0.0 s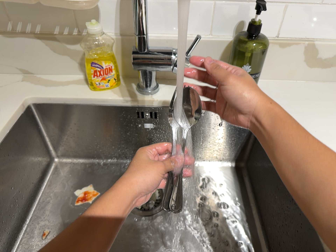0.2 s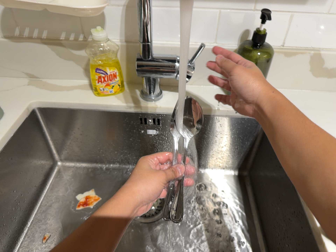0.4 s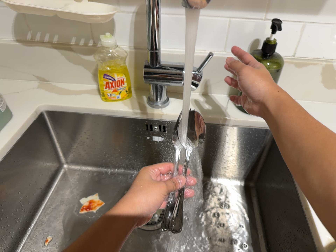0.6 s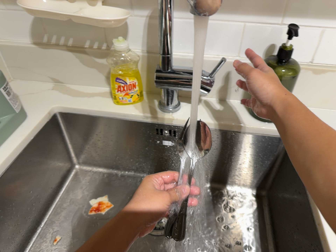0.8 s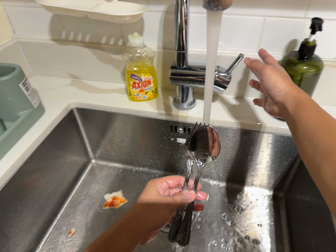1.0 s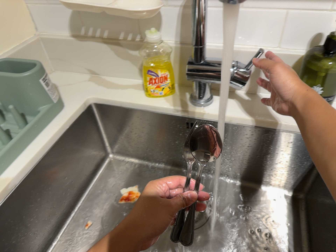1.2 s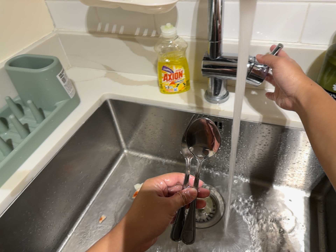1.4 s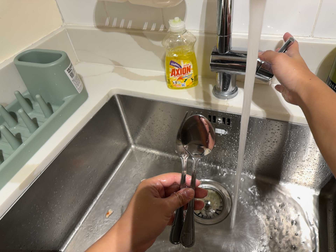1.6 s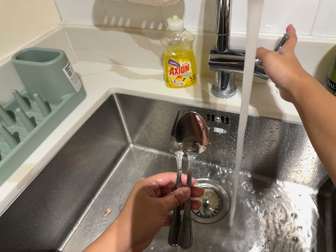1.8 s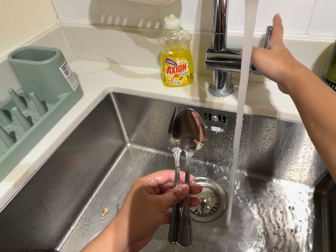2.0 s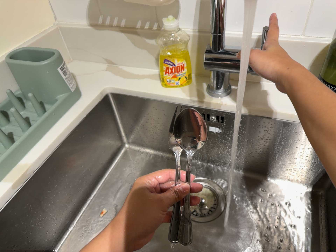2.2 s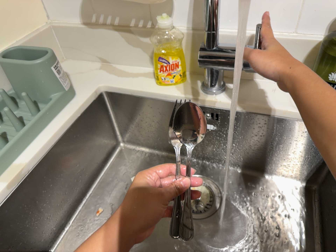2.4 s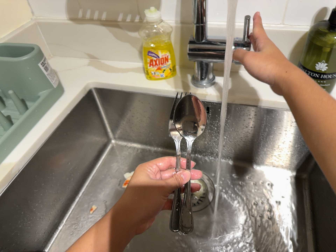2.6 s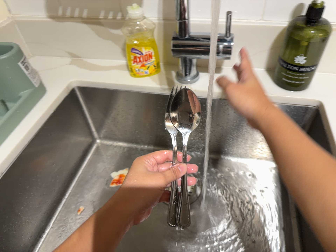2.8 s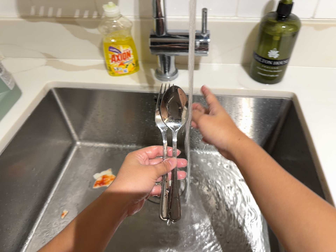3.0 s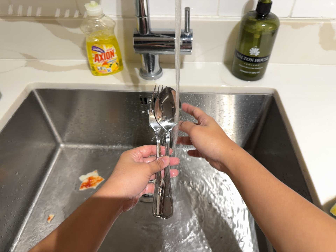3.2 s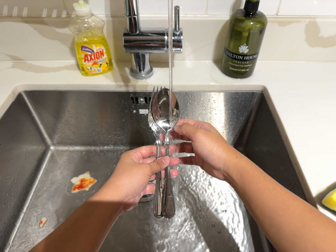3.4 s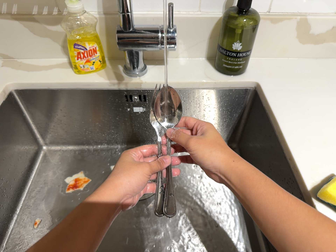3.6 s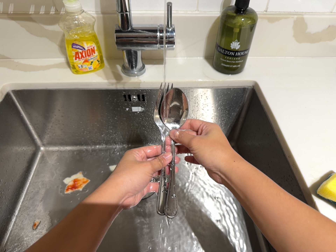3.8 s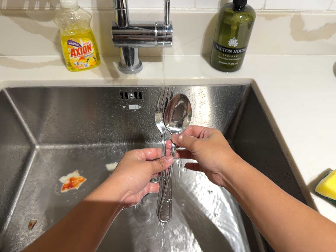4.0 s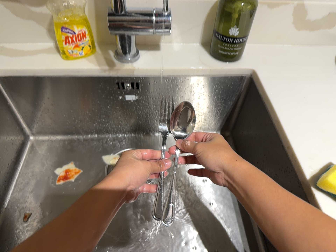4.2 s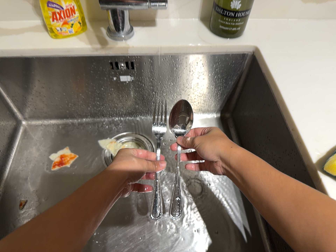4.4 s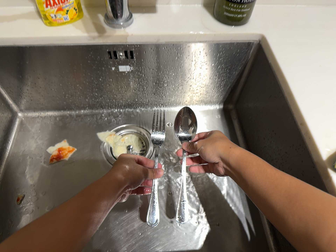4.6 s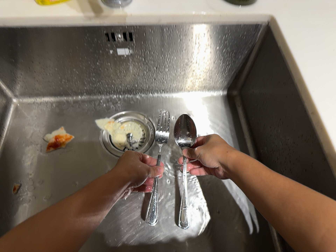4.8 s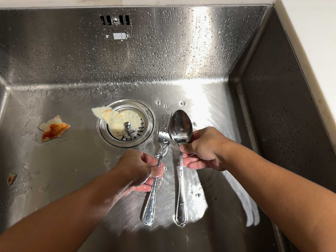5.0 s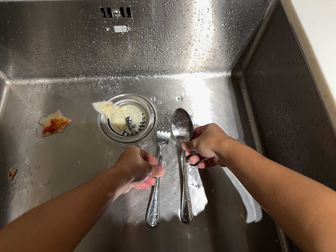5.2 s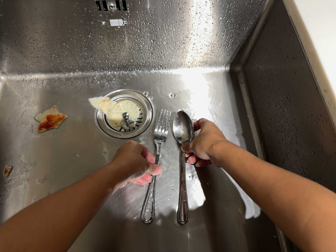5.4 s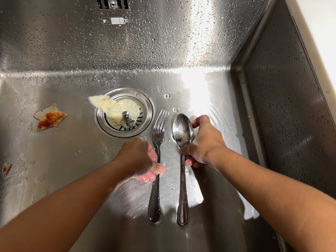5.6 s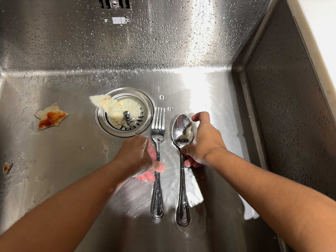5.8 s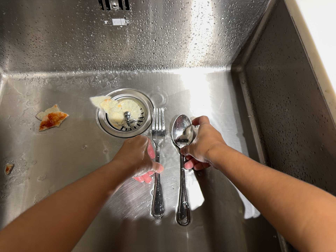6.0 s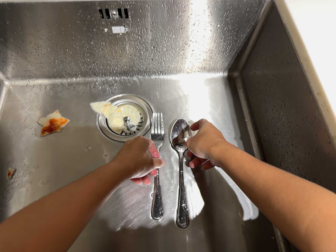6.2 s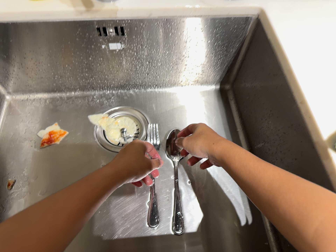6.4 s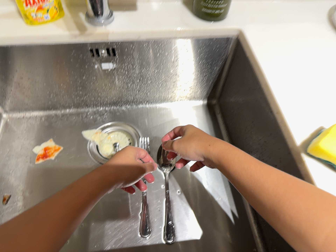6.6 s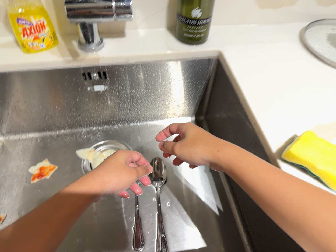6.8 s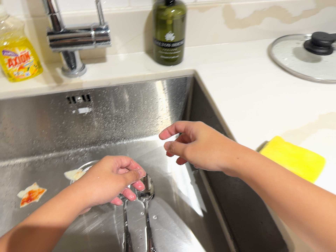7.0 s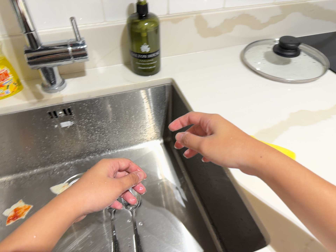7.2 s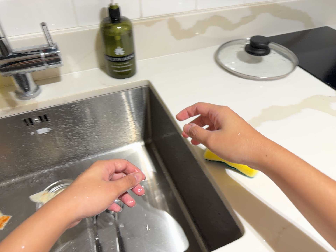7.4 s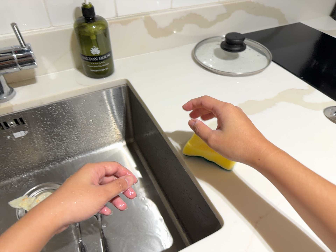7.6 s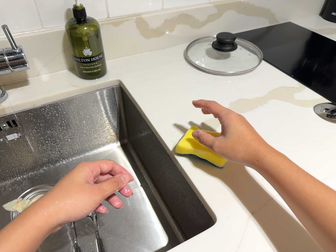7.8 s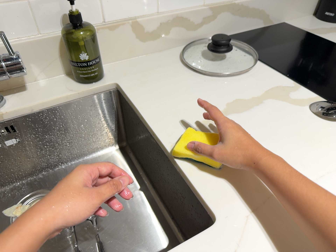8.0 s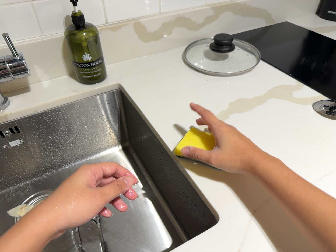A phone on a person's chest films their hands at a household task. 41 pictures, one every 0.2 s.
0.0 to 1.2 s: The scene slides to the right, as the camera pans about 20 degrees to its left. It rolls about its line of sight by about 10 degrees, and the scene rotates clockwise.
1.2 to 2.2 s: The camera shifts only a little, or ends up much as it began.
2.2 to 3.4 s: The camera pans to its right by about 20 degrees. It rolls about its line of sight by about 10 degrees, and the scene rotates counterclockwise.
3.4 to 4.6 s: The camera travels forward, about 9 cm, so what stands in front looms larger. Its aim tips toward the bottom of its view by about 15 degrees, and the scene shifts upward.
4.6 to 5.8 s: The camera shifts only a little, or ends up much as it began.
5.8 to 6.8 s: The camera travels backward and to its right, about 14 cm, so what stands in front gets smaller. Its aim tips toward the top of its view by about 20 degrees, and the scene shifts downward. It rolls about its line of sight by about 10 degrees, and the scene rotates counterclockwise.
6.8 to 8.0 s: The camera travels to its right, about 7 cm, so close, fixed things drift to the left. It rolls about its line of sight by about 10 degrees, and the scene rotates counterclockwise.
The film runs forward here.
